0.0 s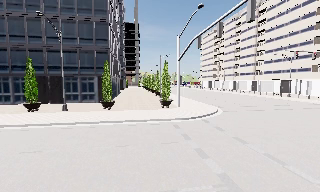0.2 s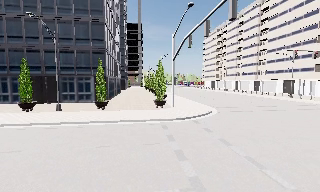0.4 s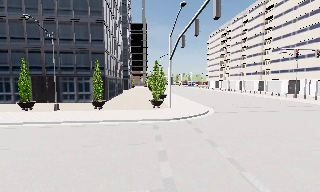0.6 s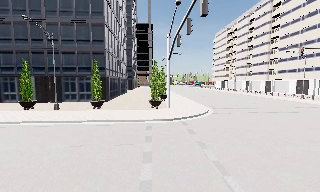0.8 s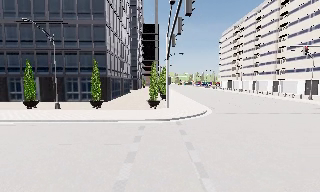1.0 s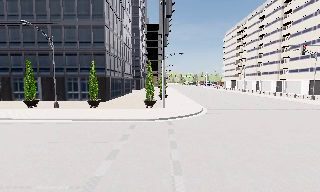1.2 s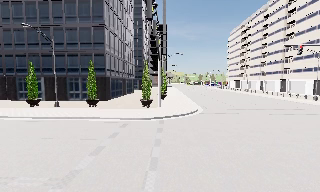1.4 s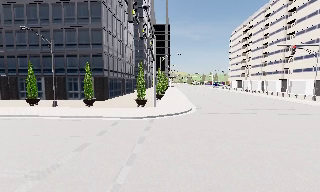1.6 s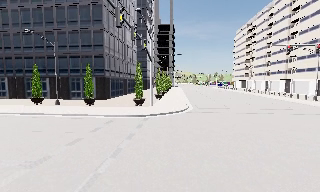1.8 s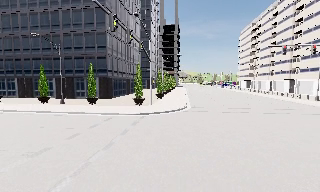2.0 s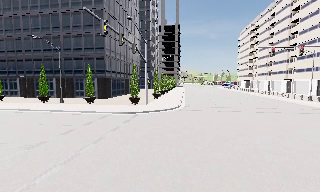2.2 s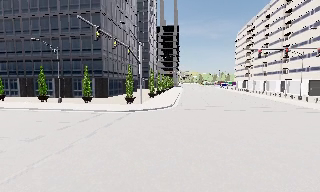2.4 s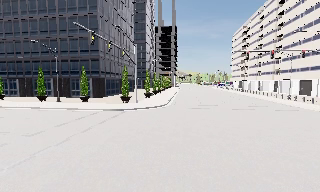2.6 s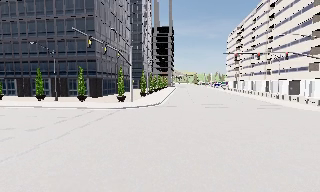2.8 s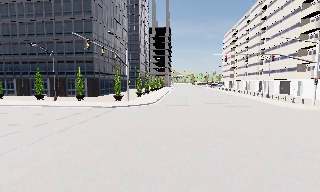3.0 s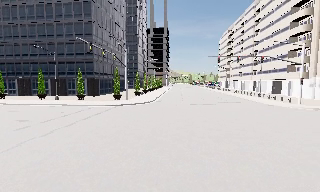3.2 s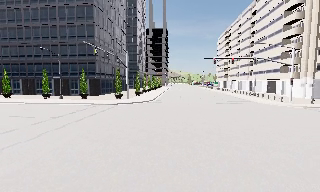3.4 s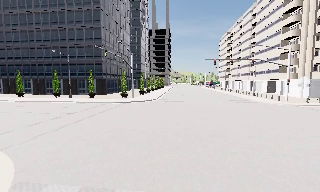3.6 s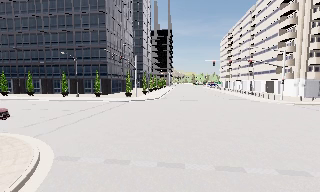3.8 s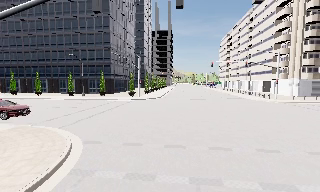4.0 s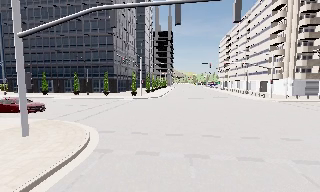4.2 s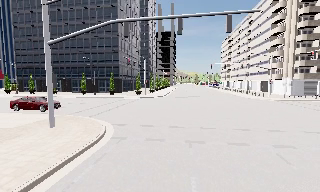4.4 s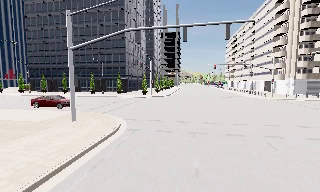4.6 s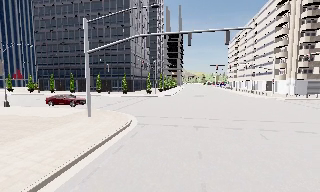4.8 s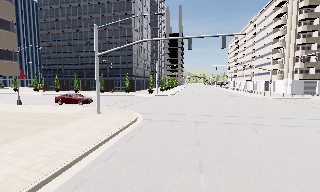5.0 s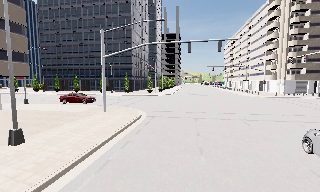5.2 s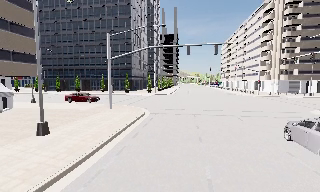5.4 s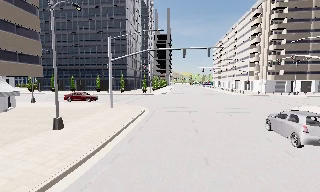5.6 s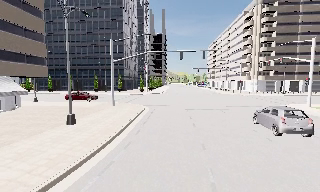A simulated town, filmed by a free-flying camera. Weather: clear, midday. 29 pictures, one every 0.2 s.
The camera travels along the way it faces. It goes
backward.
0.0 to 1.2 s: The camera pans to its left, which is counterclockwise from overhead, by about 15 degrees. It travels to its right, about 6 m, so close, fixed things drift to the left.
1.2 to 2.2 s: The camera travels to its right and backward, about 5 m, so close, fixed things drift to the left.
2.2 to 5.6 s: The camera travels backward, about 25 m, so what stands in front gets smaller.
The film runs forward here.
